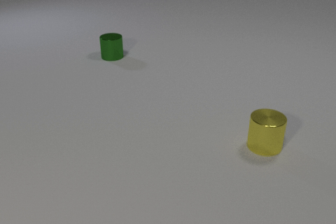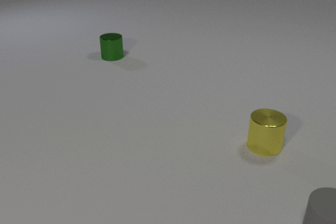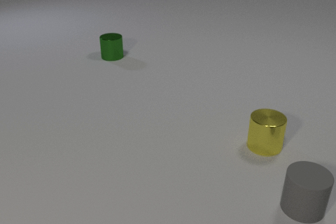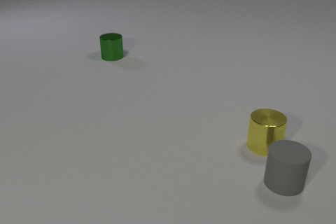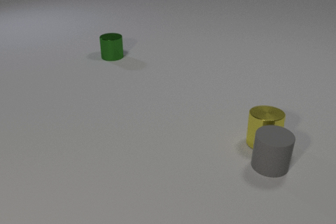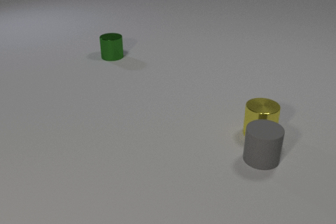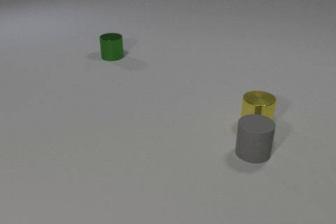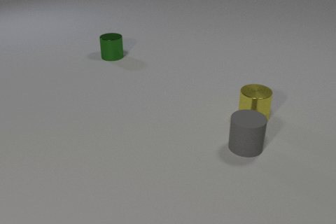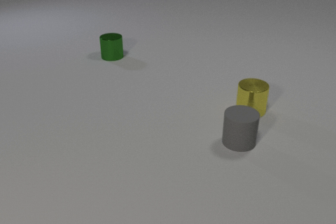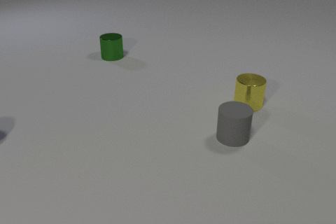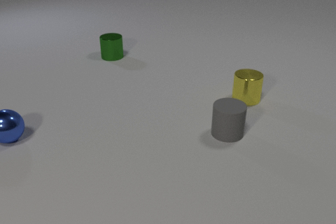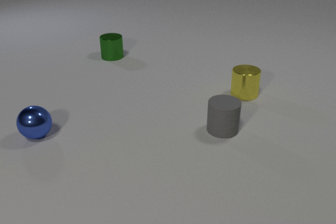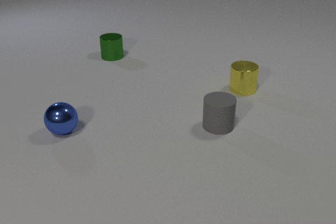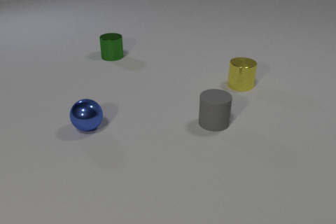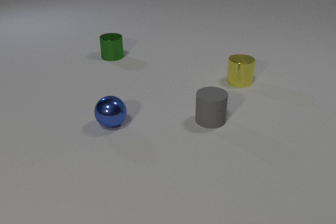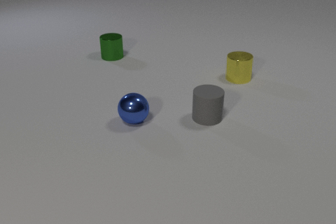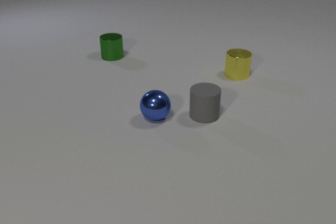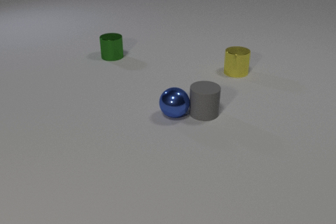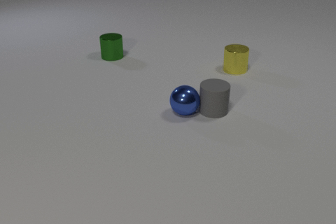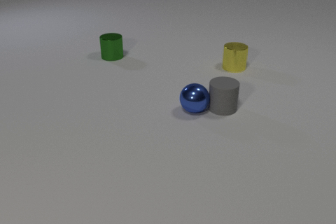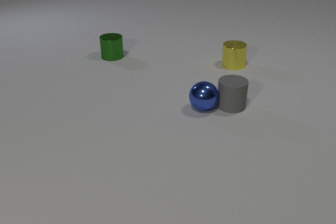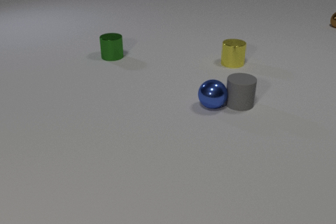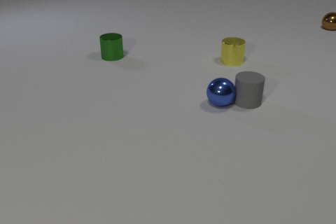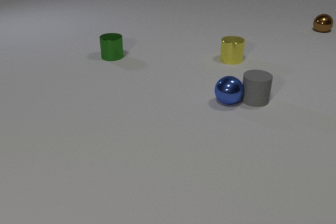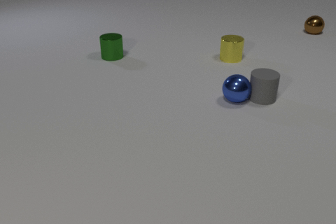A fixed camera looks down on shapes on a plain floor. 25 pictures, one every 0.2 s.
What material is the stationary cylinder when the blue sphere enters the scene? metal.
Are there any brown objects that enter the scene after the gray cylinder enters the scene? yes.
How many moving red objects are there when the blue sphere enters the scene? 0.
0.0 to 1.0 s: The gray rubber cylinder comes in at the bottom edge, slides away from the camera and to the left. The yellow metal cylinder slides away from the camera. The gray rubber cylinder and the yellow metal cylinder collide.
1.0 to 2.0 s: The gray rubber cylinder slides away from the camera and to the left. The yellow metal cylinder slides away from the camera. The blue metal sphere comes in at the left edge, rolls to the right.
2.0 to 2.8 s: The gray rubber cylinder slides away from the camera and to the left. The yellow metal cylinder slides away from the camera. The blue metal sphere rolls to the right.
2.8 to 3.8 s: The gray rubber cylinder slides away from the camera and to the right. The yellow metal cylinder slides away from the camera. The blue metal sphere rolls to the right. The gray rubber cylinder and the blue metal sphere collide.
3.8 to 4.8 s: The gray rubber cylinder slides to the right and away from the camera. The yellow metal cylinder slides away from the camera. The brown metal sphere comes in at the right edge, rolls toward the camera and to the left. The blue metal sphere rolls to the right and away from the camera.
